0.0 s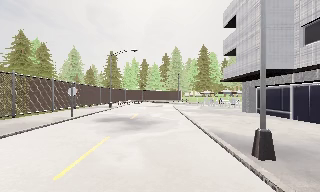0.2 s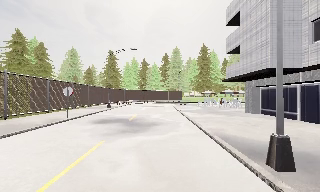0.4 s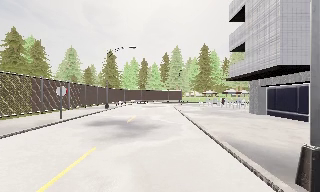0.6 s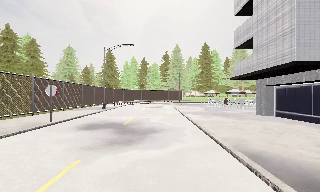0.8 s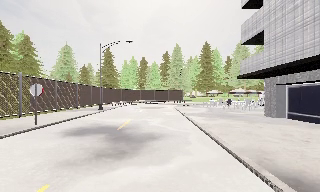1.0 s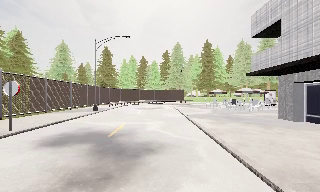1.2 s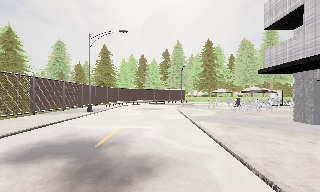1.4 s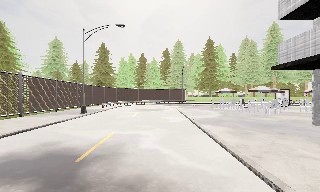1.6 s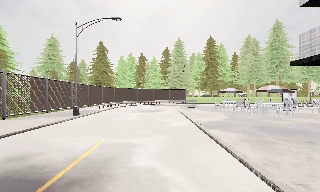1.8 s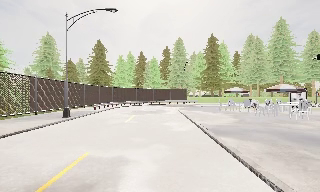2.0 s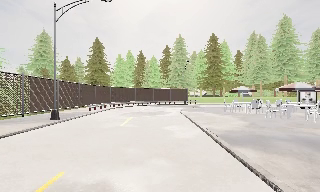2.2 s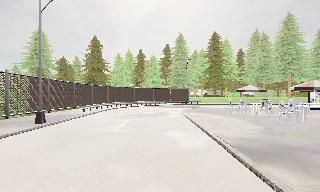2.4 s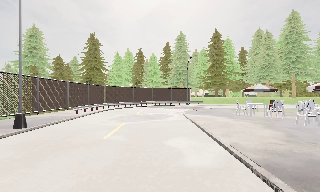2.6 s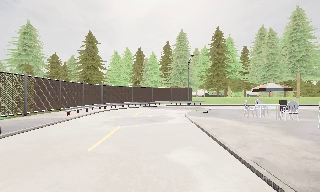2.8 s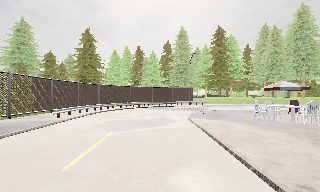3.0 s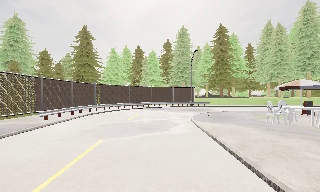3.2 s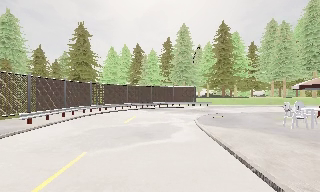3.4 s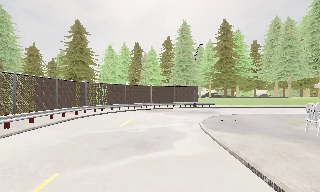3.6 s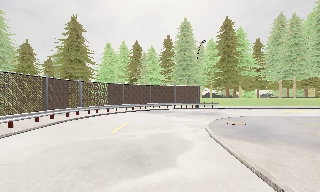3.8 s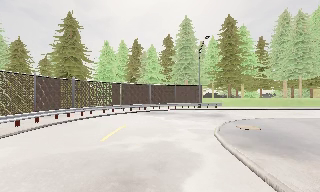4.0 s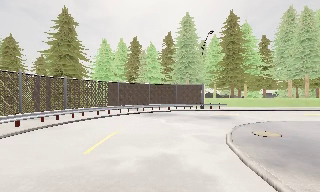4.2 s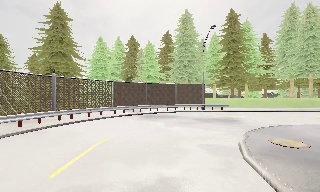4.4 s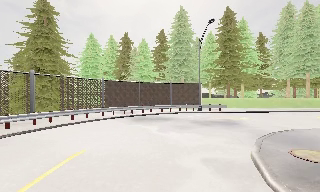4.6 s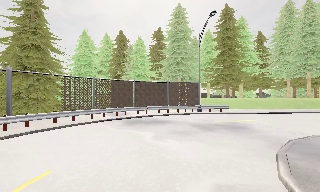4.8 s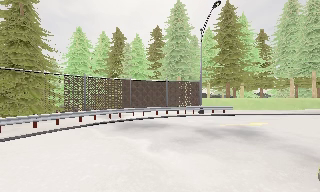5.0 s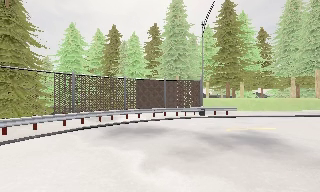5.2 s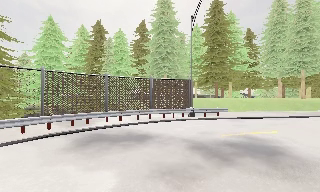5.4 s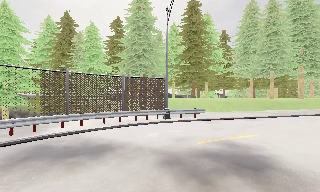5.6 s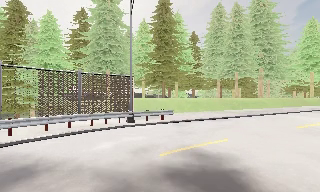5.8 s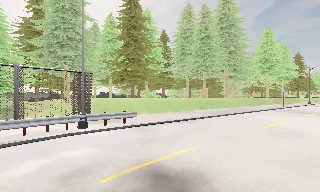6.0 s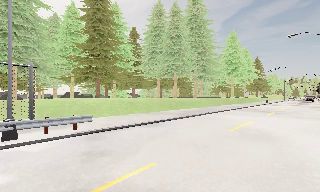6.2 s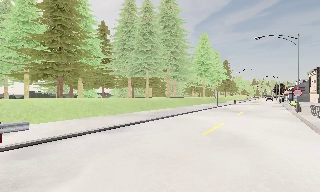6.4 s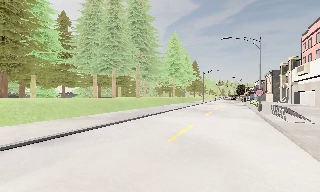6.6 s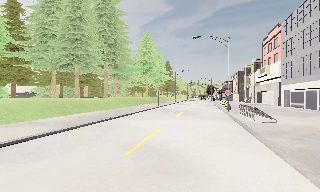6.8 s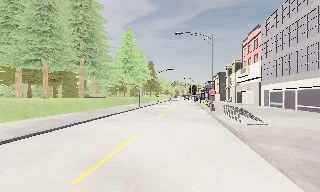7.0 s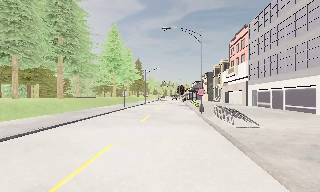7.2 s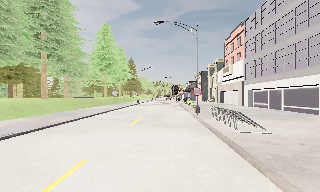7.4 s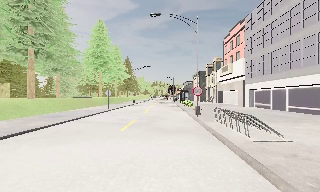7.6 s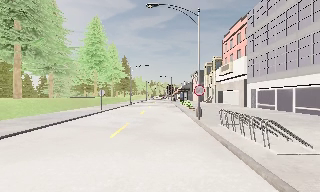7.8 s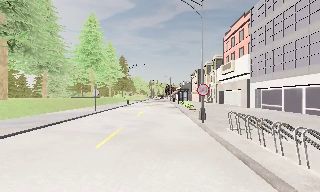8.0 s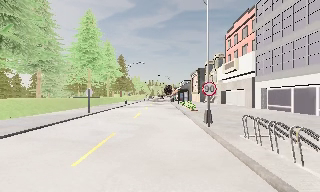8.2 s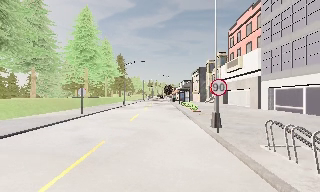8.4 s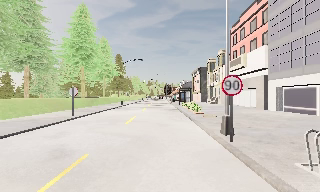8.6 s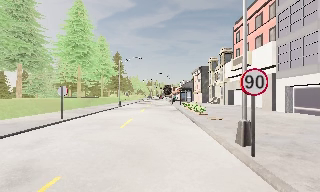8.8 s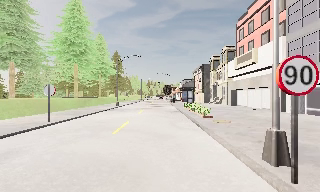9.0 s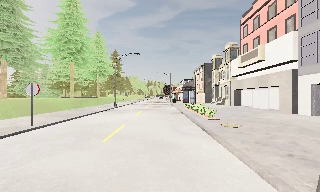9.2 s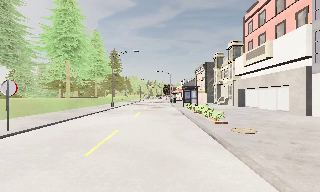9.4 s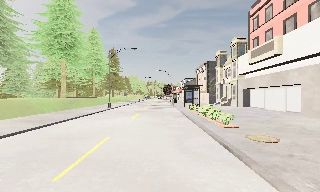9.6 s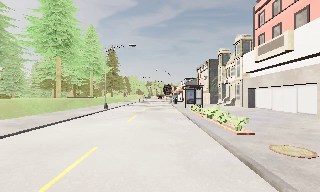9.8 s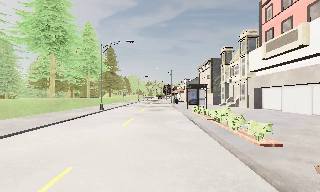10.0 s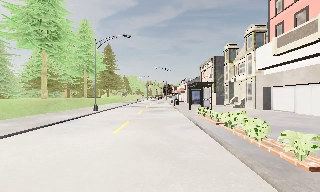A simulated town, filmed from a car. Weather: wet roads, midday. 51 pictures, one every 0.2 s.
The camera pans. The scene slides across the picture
to the left.
The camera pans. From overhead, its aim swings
clockwise.
0.0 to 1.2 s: The camera travels forward, about 6 m, so what stands in front looms larger. It gains speed.
1.2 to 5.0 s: The camera travels forward, about 25 m, so what stands in front looms larger.
5.0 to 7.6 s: The camera swings to its right by about 85 degrees, and the scene slides to the left. It travels forward, about 17 m.
7.6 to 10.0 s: The camera travels forward, about 16 m, so what stands in front looms larger.
The film runs forward here.
